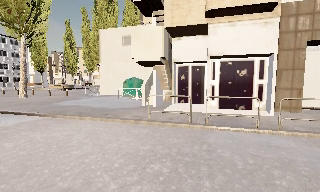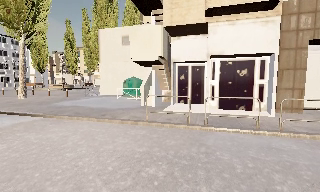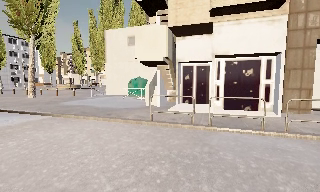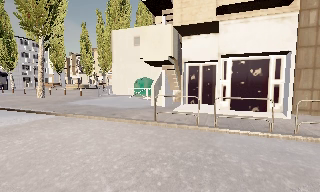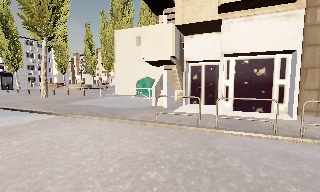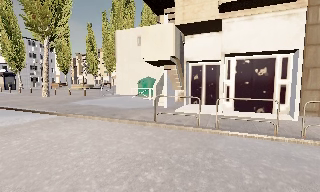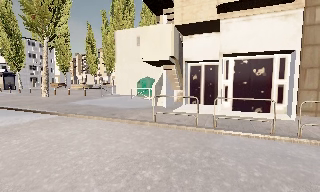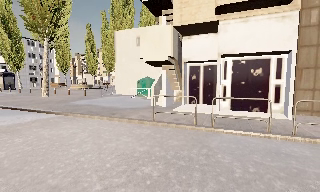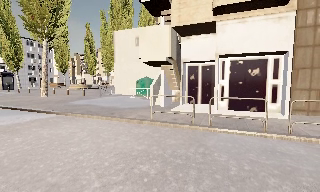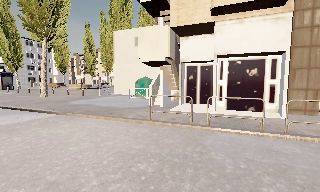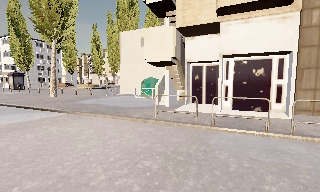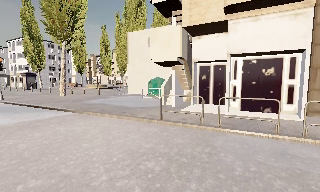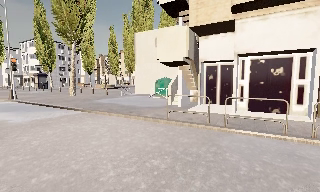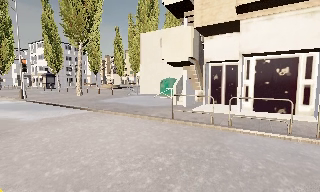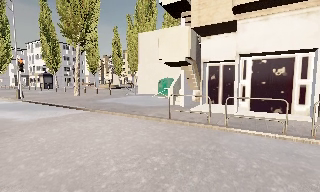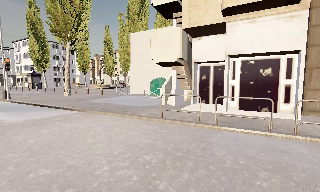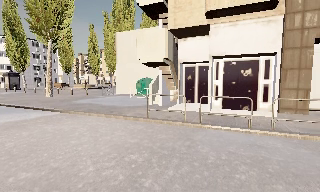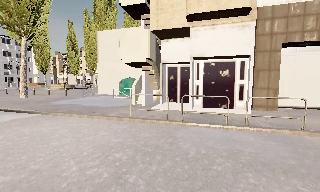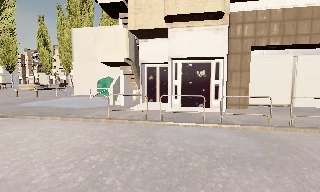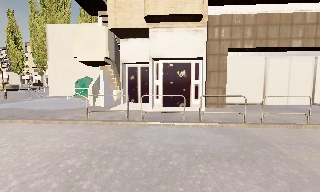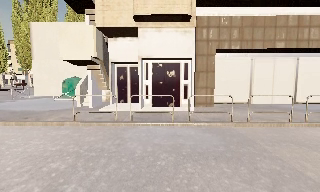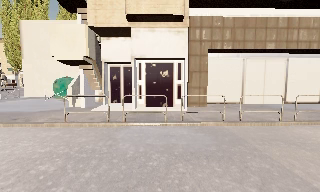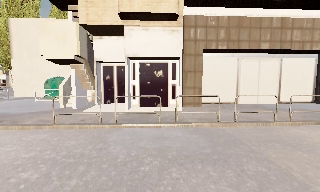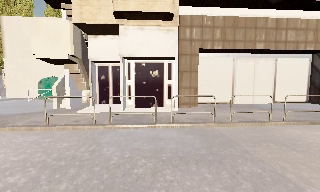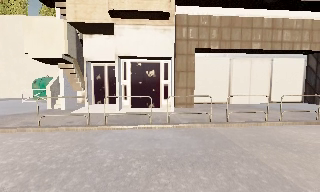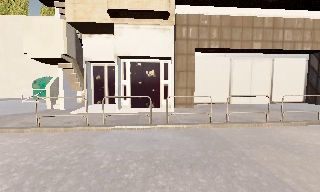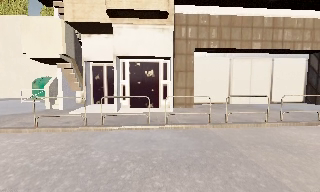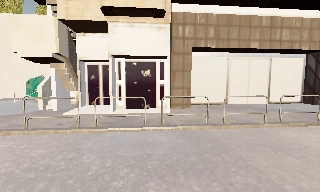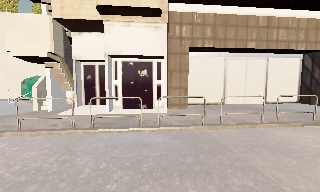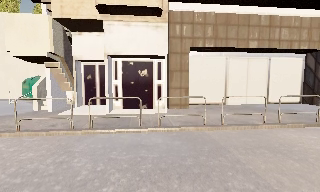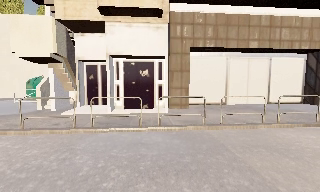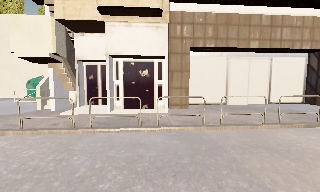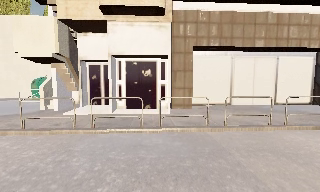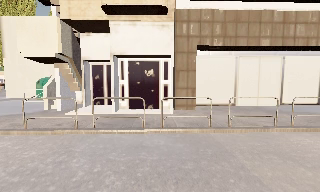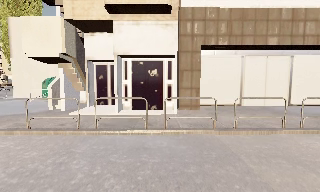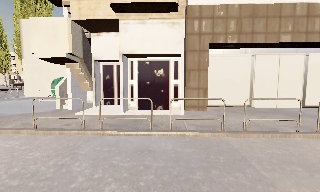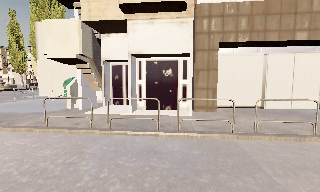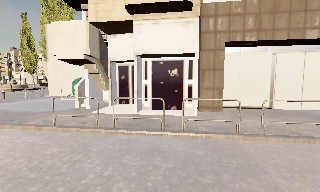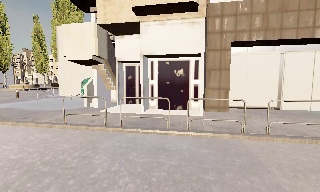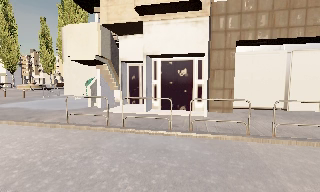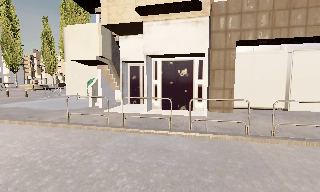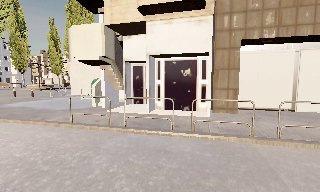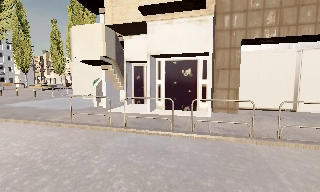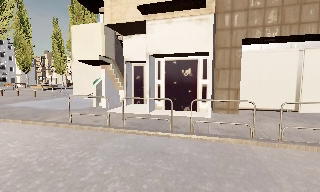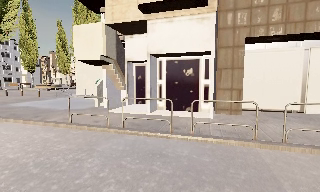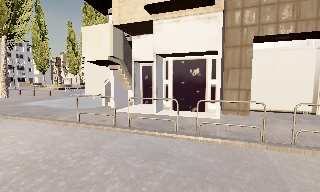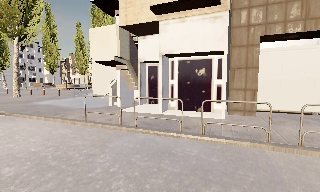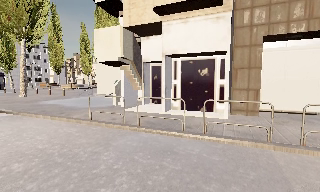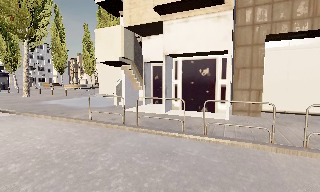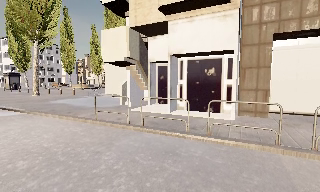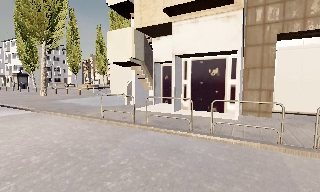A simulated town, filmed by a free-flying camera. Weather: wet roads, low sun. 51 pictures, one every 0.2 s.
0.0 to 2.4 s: The camera pans to its left, which is counterclockwise from overhead, by about 15 degrees. It travels to its right, about 0.5 m.
2.4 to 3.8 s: The camera swings to its right by about 25 degrees, and the scene slides to the left.
3.8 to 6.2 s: The camera travels forward and to its right, about 1 m, so what stands in front looms larger.
6.2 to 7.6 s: The camera swings to its left by about 15 degrees, and the scene slides to the right.
7.6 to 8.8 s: The camera shifts only a little, or ends up much as it began.
8.8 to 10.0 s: The scene slides to the right, as the camera pans about 10 degrees to its left.
The film runs forward here.
